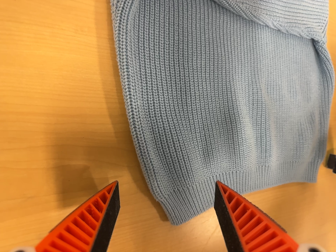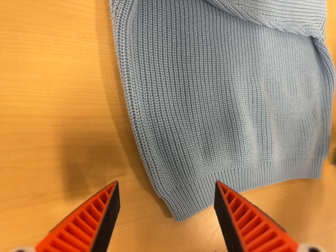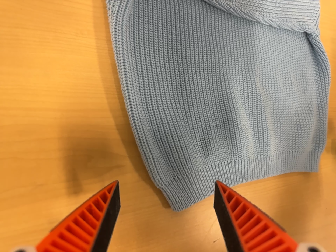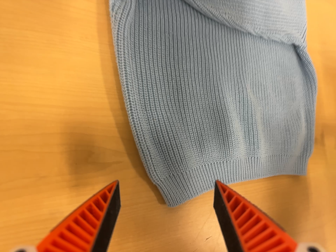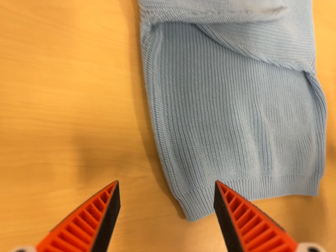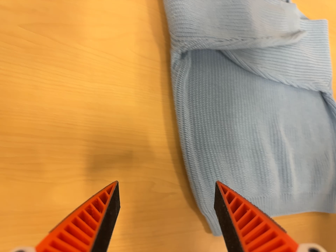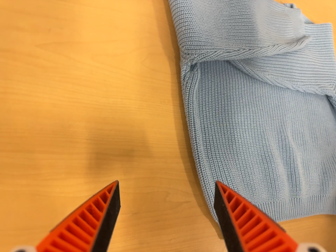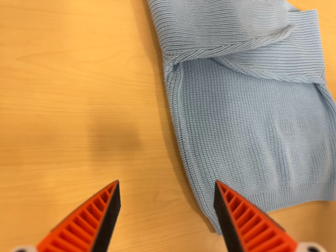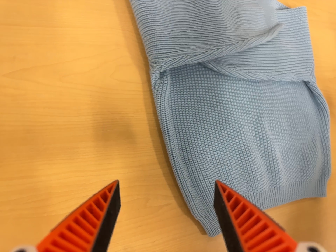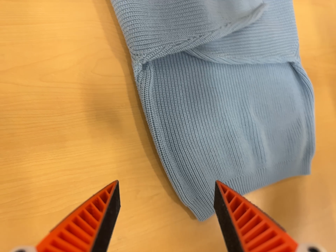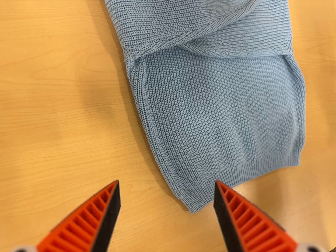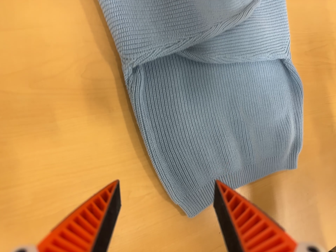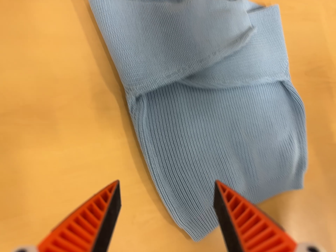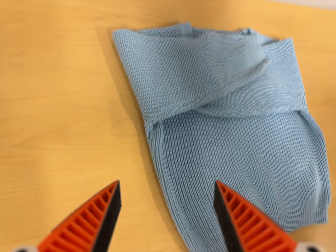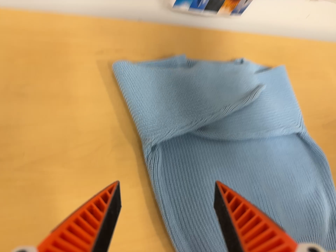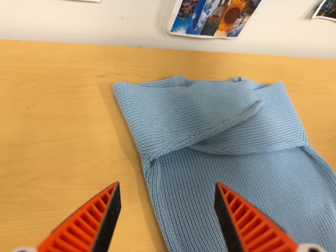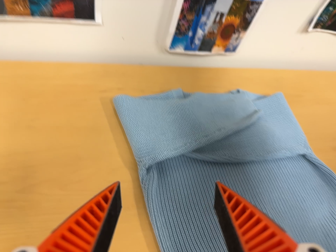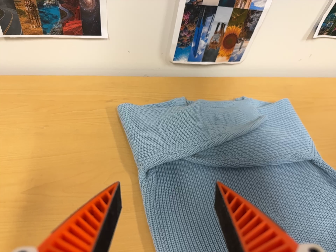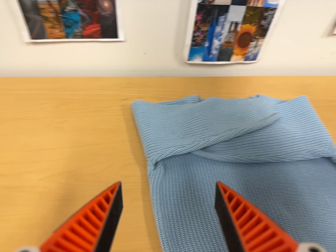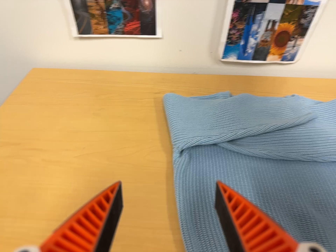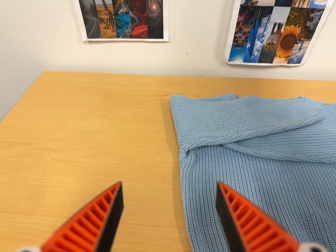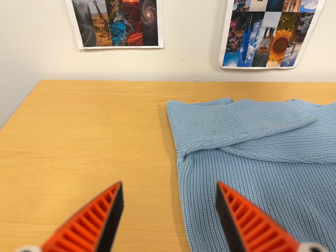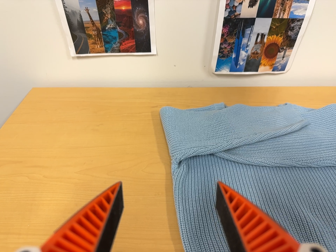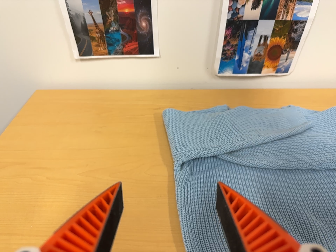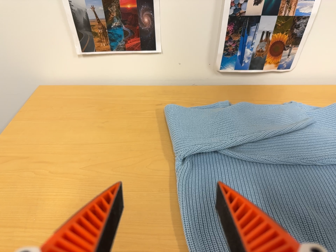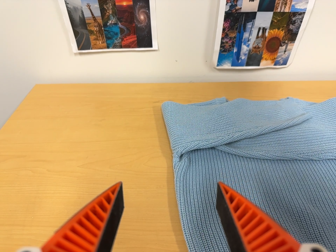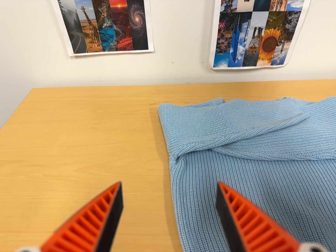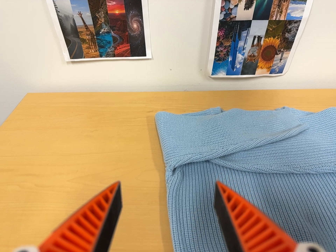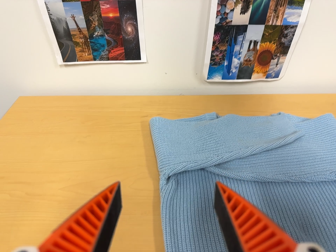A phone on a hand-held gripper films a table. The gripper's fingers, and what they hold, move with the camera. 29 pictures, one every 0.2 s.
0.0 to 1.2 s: The camera travels backward and to its left, about 10 cm, so what stands in front gets smaller. Its aim tips toward the top of its view by about 10 degrees, and the scene shifts downward.
1.2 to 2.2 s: The camera travels toward the top of its view and to its right, about 10 cm. Its aim tips toward the bottom of its view by about 15 degrees. It rolls about its line of sight by about 10 degrees, and the scene rotates counterclockwise.
2.2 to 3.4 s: The camera pans to its left by about 20 degrees. It travels to its right, toward the bottom of its view and backward, about 16 cm. Its aim tips toward the top of its view by about 40 degrees, and the scene shifts downward.
3.4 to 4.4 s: The camera swings to its left by about 15 degrees, and the scene slides to the right. It travels toward the bottom of its view and to its right, about 8 cm.
4.4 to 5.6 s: The camera shifts only a little, or ends up much as it began.
The film runs backward here.
